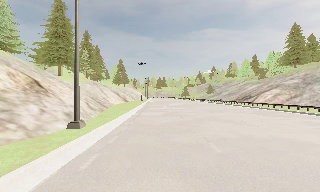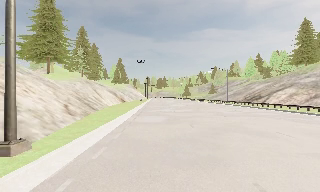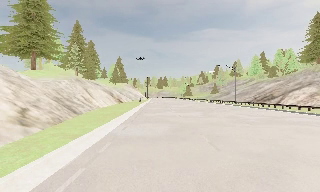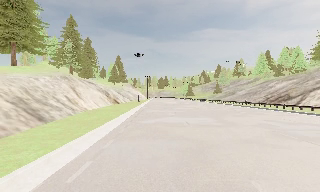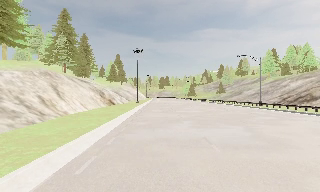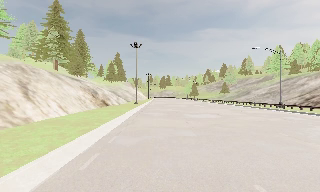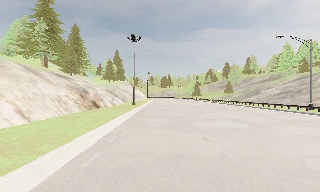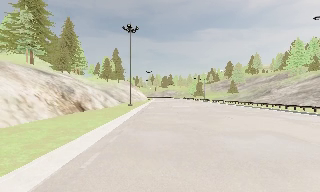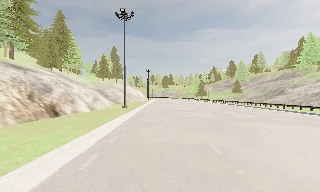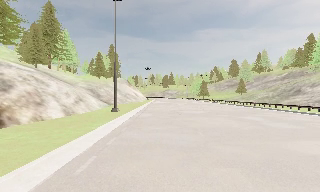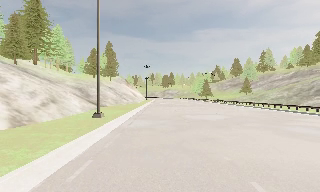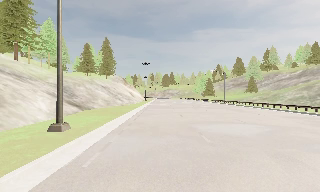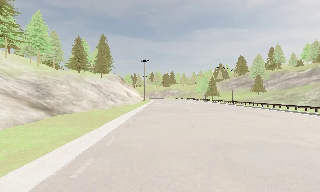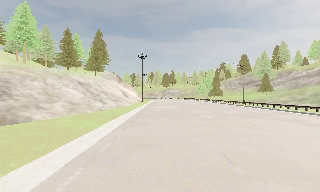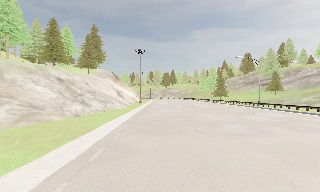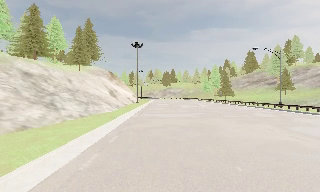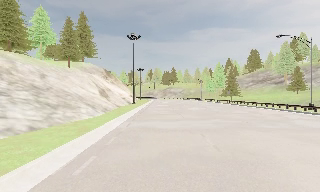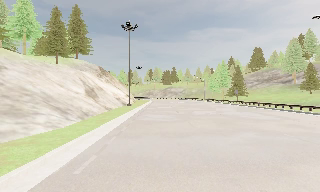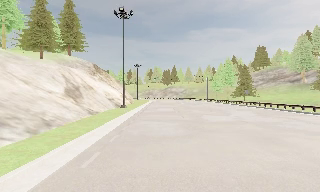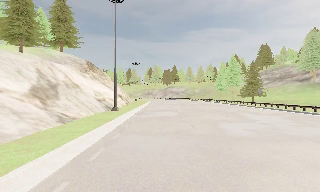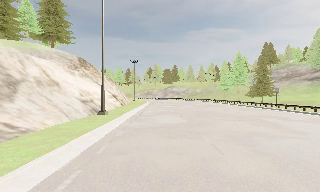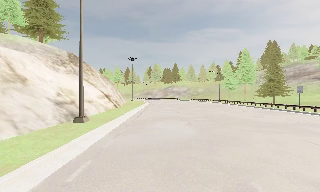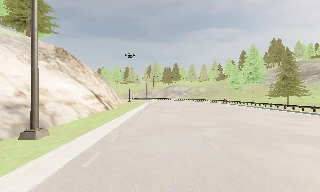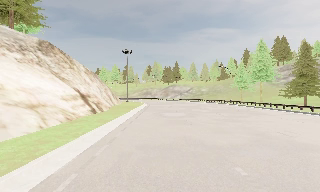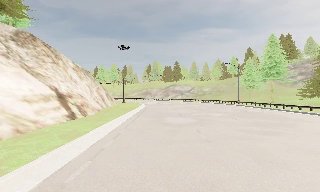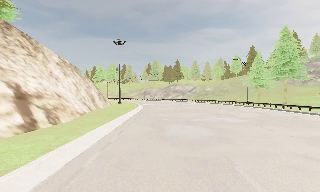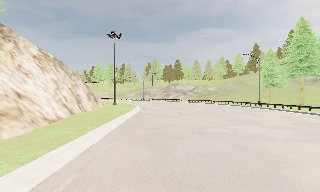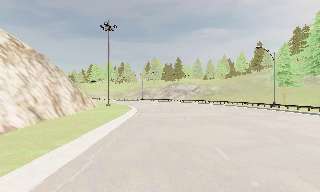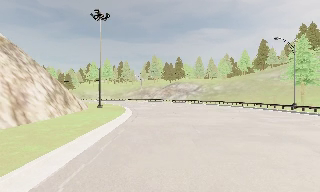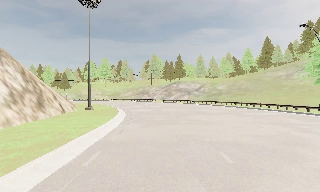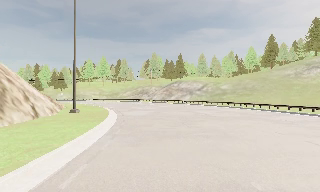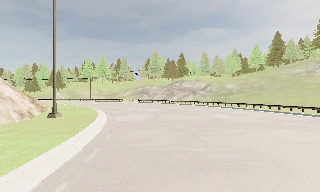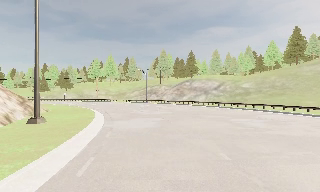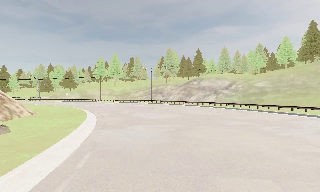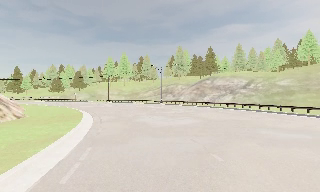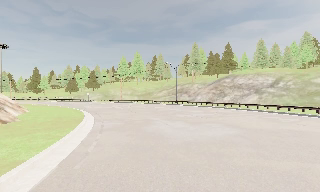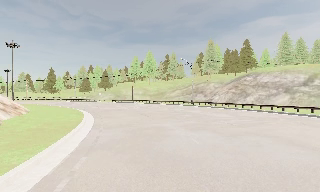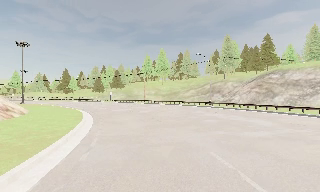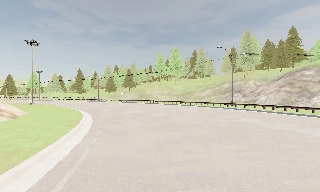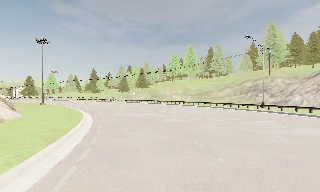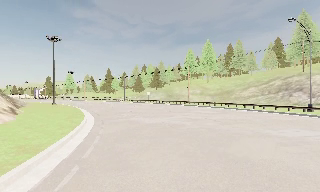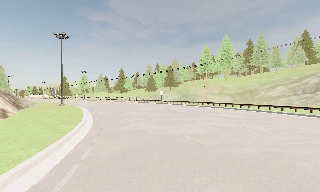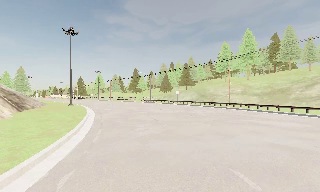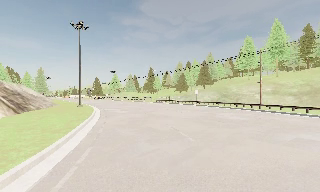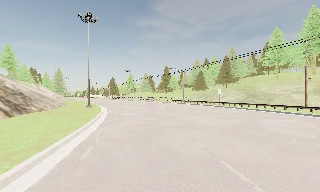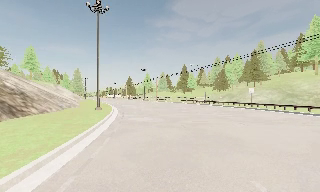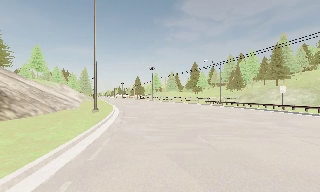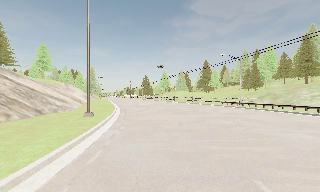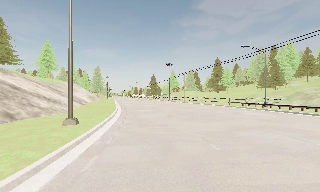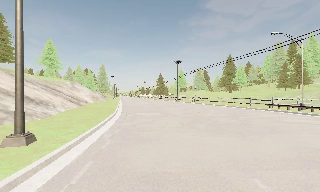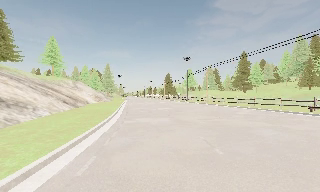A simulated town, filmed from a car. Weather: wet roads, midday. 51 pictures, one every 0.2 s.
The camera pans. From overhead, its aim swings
counterclockwise.
The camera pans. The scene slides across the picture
to the right.
0.0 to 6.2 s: The camera travels forward, about 115 m, so what stands in front looms larger.
6.2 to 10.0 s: The camera pans to its left, which is counterclockwise from overhead, by about 80 degrees. It travels forward, about 60 m.
The film runs forward here.
